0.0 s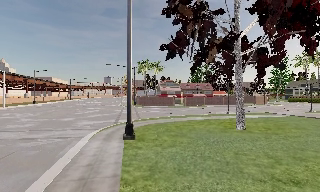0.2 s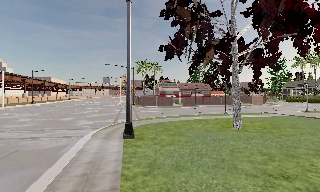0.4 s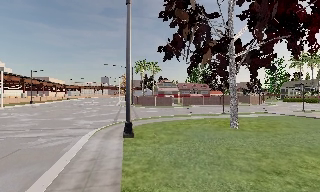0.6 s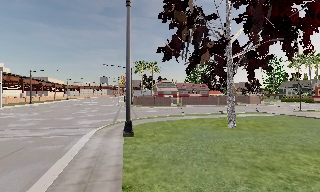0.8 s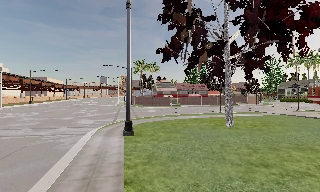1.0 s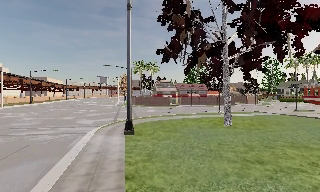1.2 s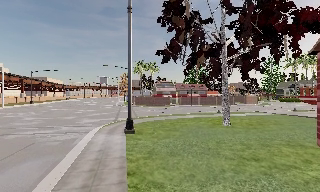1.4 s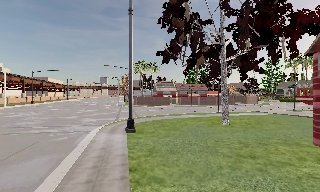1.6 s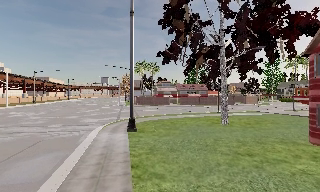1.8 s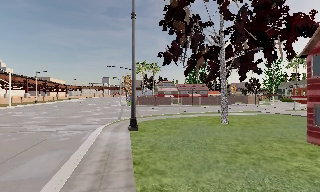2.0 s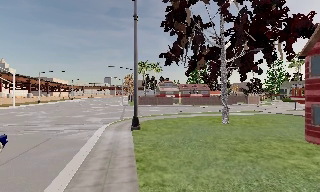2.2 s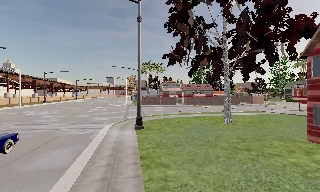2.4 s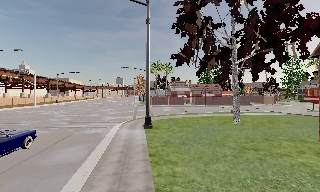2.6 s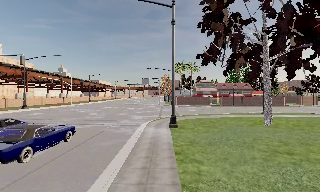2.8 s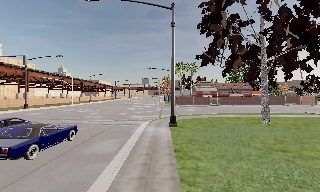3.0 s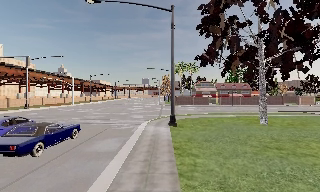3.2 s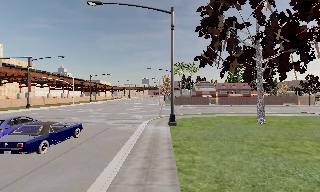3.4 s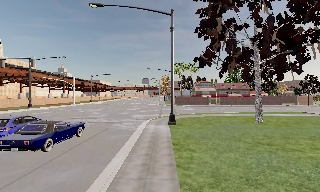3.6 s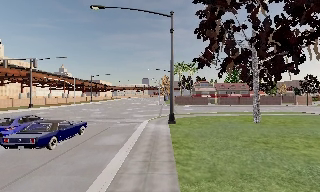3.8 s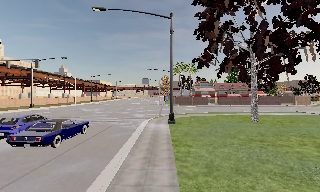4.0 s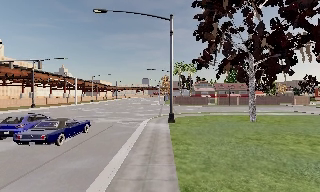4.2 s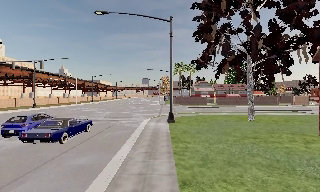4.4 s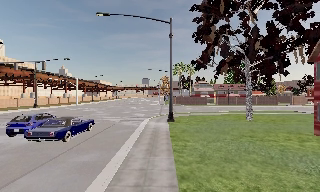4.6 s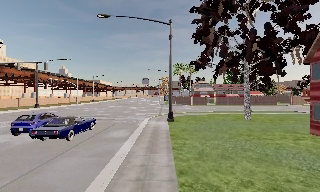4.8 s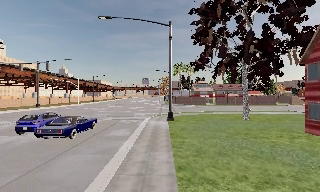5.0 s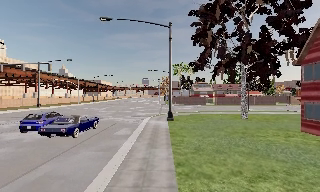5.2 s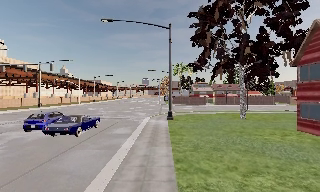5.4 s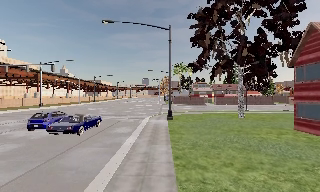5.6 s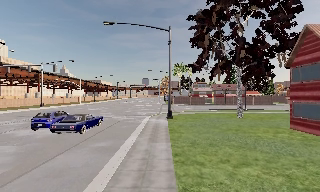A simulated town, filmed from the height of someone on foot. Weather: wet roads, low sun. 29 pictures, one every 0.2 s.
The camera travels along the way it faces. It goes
backward.
0.0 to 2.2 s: The camera travels backward, about 3 m, so what stands in front gets smaller.
2.2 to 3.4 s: The camera swings to its left by about 10 degrees, and the scene slides to the right. It travels backward, about 2 m, so what stands in front gets smaller.
3.4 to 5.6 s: The camera travels backward, about 3.5 m, so what stands in front gets smaller.
The film runs backward here.
